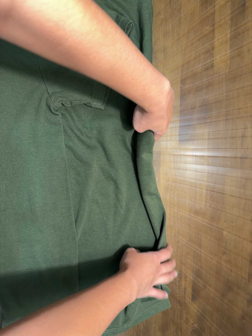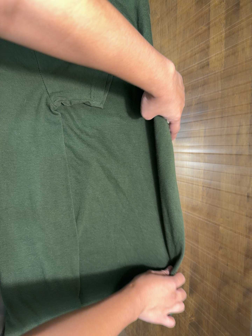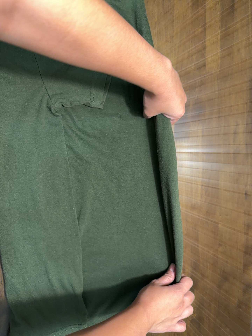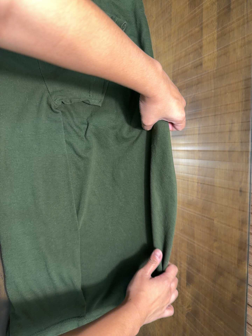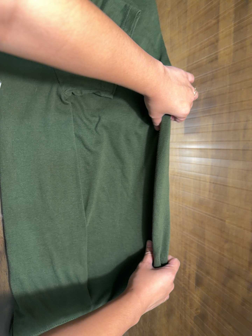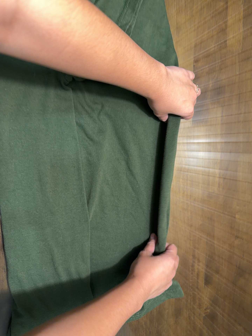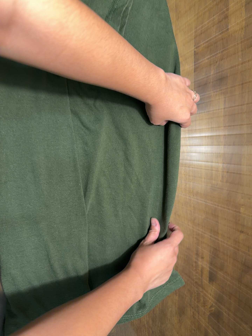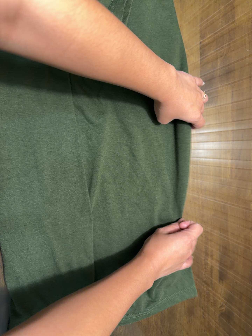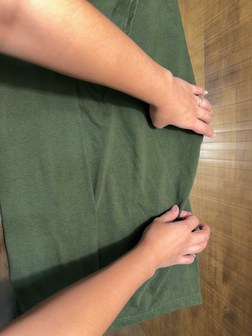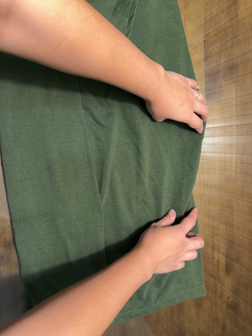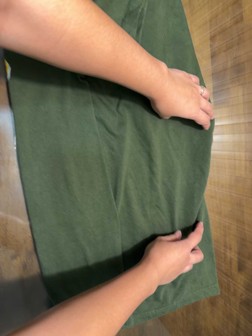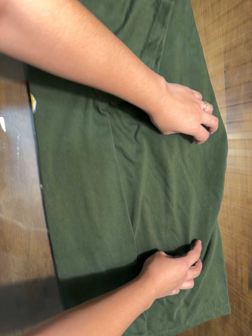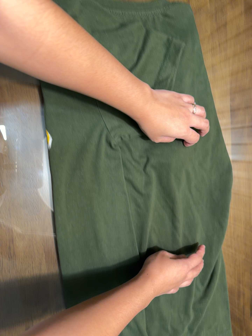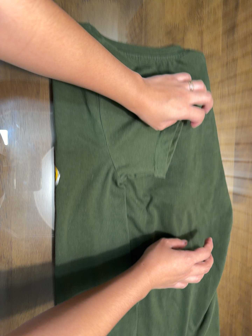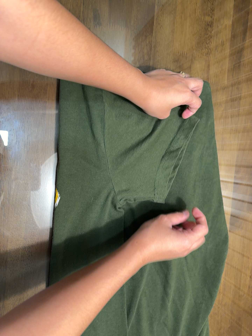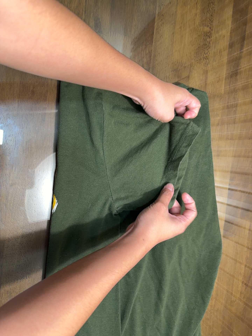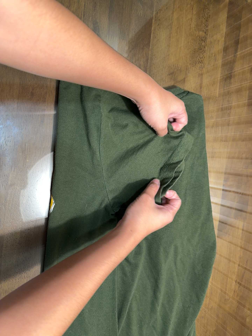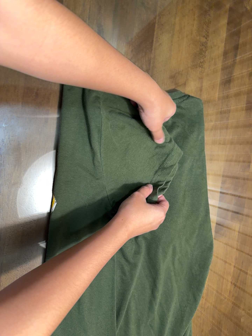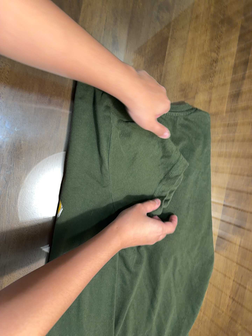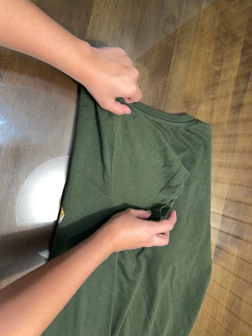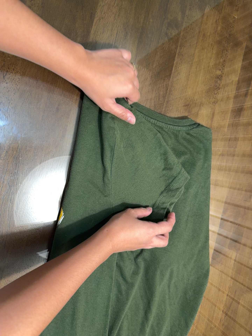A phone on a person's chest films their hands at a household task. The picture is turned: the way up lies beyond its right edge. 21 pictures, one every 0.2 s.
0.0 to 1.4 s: The camera travels toward the bottom of its view, about 8 cm, so close, fixed things drift upward.
1.4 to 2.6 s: The camera travels toward the top of its view and to its left, about 18 cm, so close, fixed things drift downward.
2.6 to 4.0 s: The camera travels toward the top of its view and to its left, about 8 cm, so close, fixed things drift downward. It rolls about its line of sight by about 15 degrees, and the scene rotates clockwise.
The film runs backward here.
